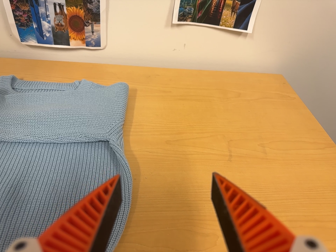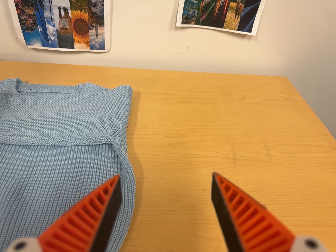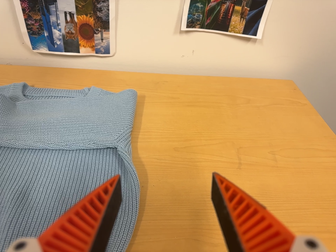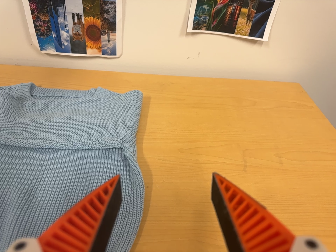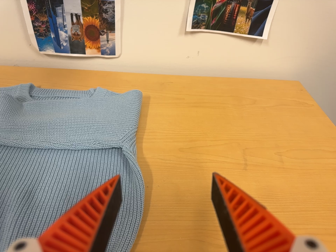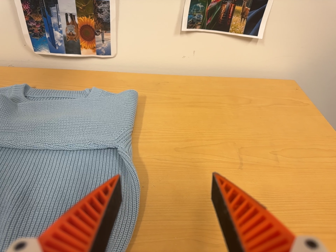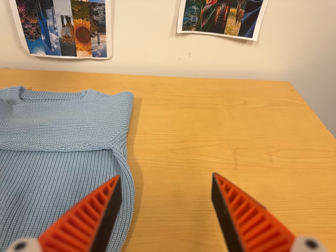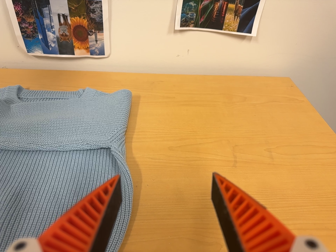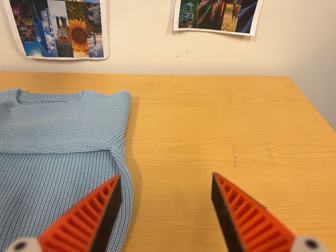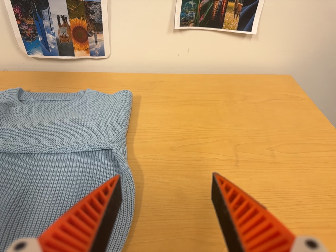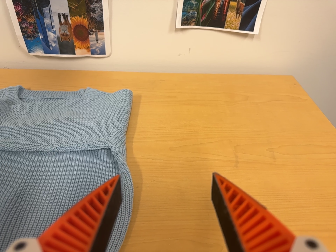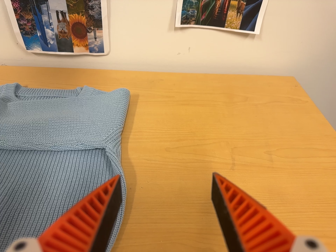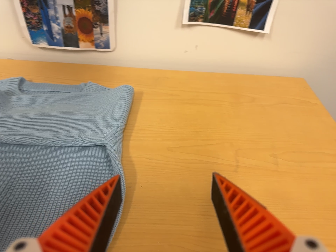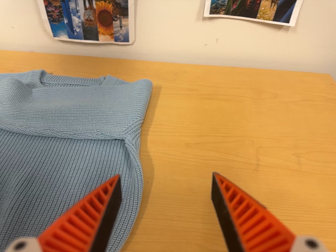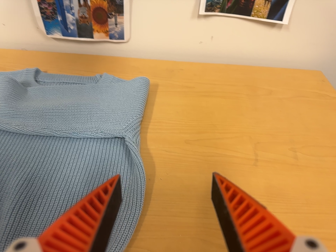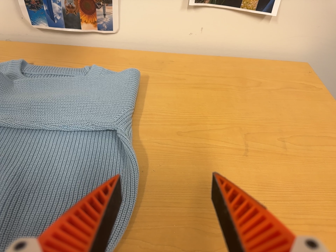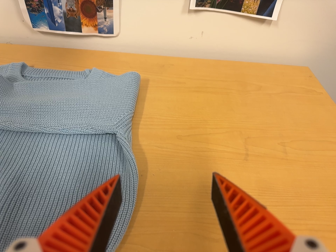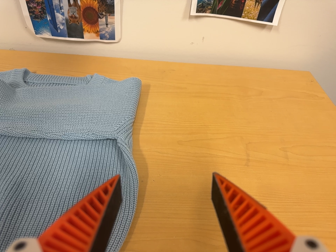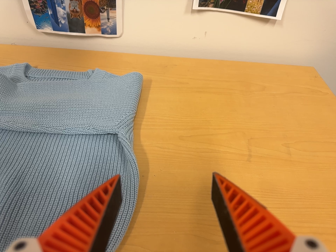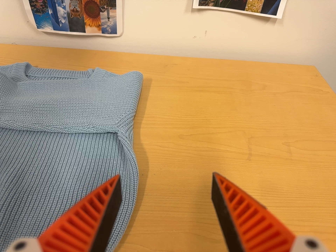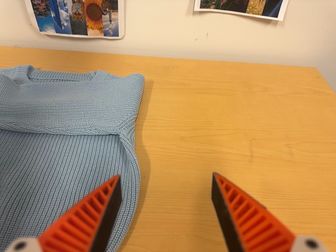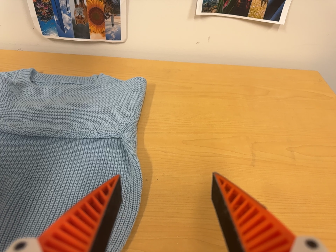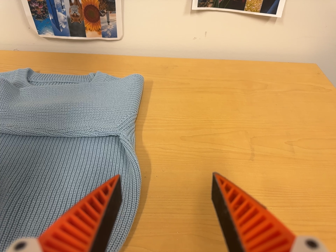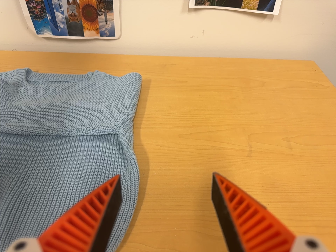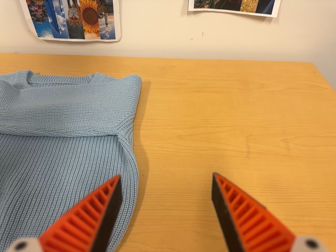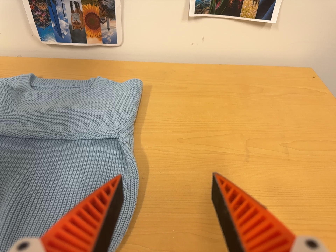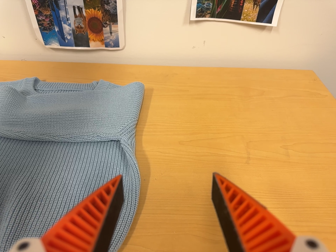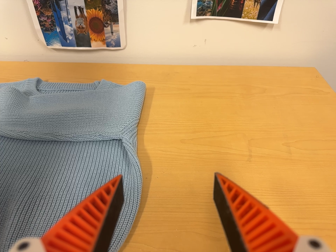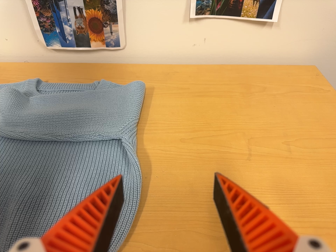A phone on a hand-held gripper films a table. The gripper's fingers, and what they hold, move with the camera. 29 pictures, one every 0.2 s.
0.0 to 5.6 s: The camera travels to its right, about 4 cm.
The film runs backward here.
